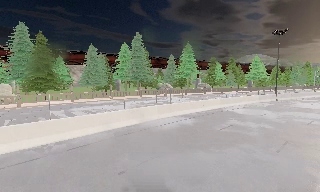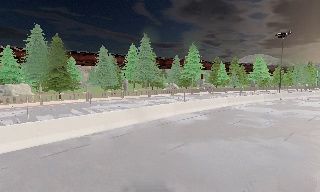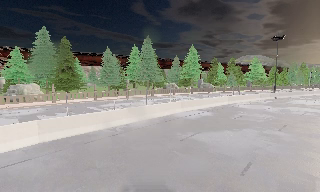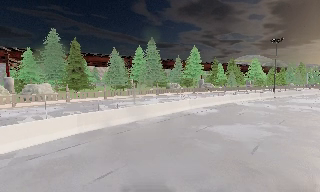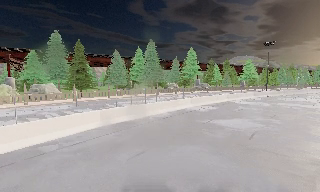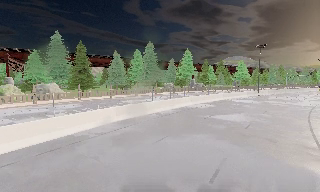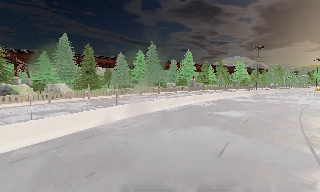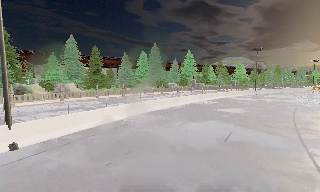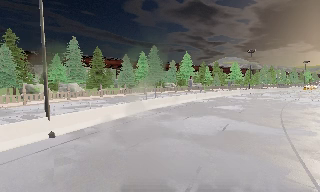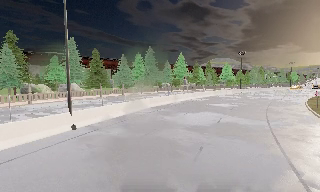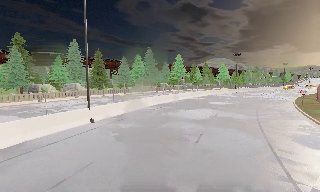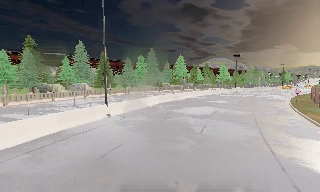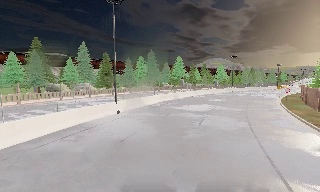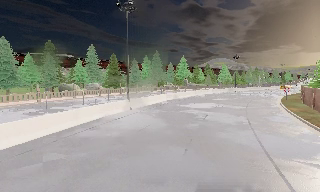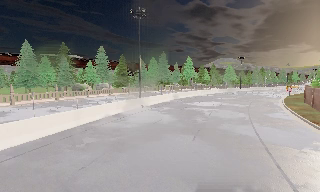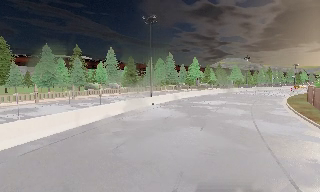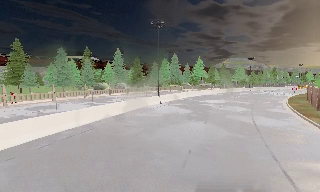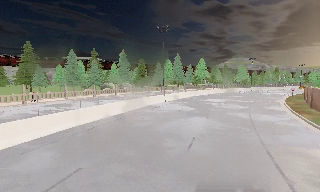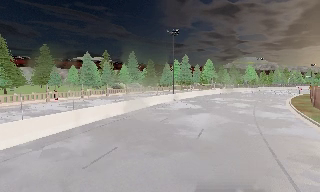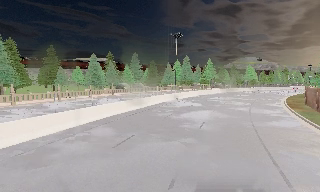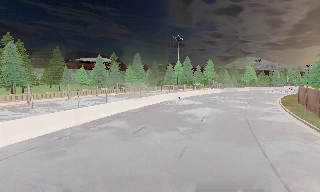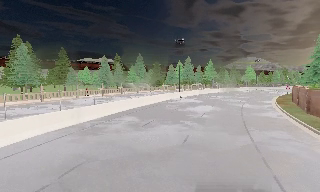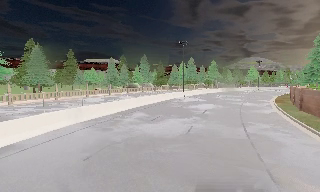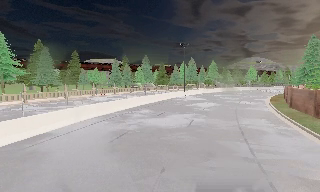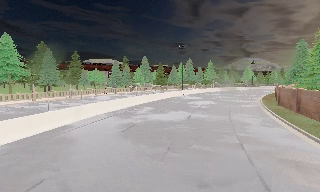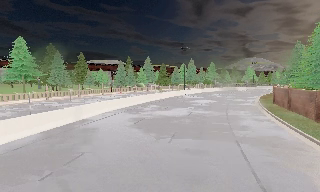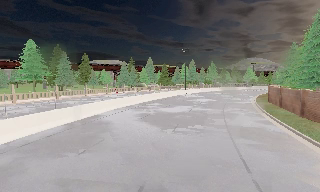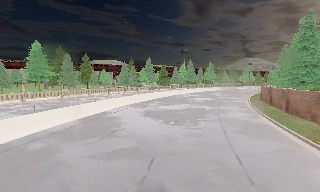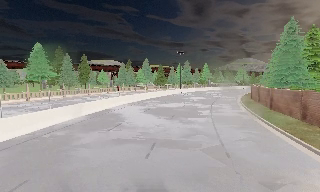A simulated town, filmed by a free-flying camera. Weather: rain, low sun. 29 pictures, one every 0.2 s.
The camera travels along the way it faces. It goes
backward.
0.0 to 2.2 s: The camera pans to its right, which is clockwise from overhead, by about 10 degrees. It travels backward and to its left, about 25 m, so what stands in front gets smaller.
2.2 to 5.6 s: The camera travels backward, about 30 m, so what stands in front gets smaller.
The film runs backward here.
